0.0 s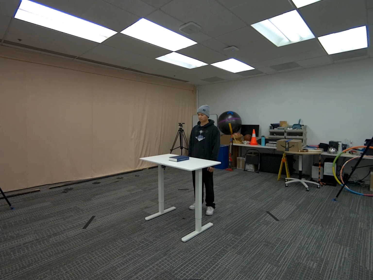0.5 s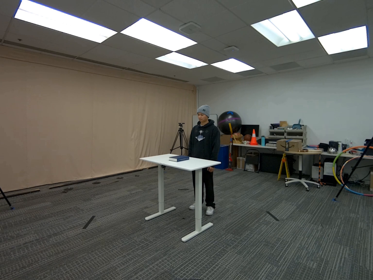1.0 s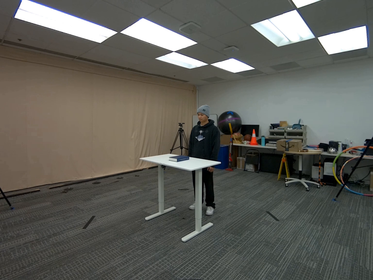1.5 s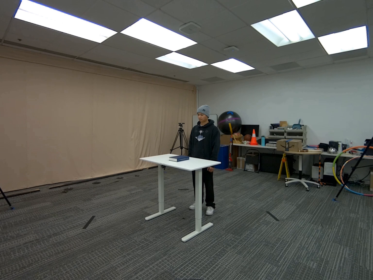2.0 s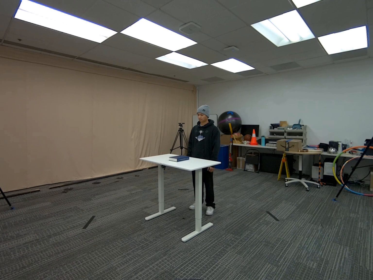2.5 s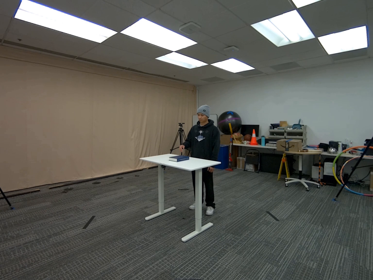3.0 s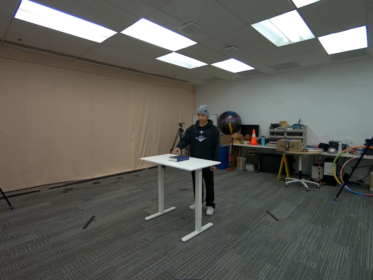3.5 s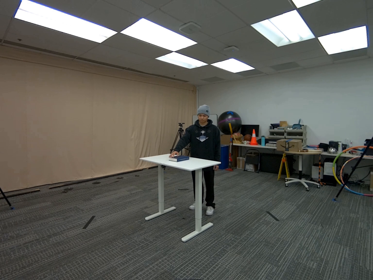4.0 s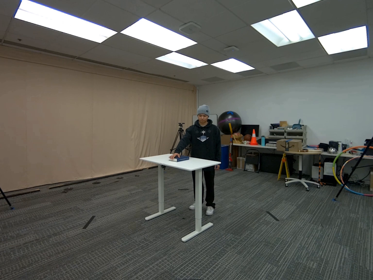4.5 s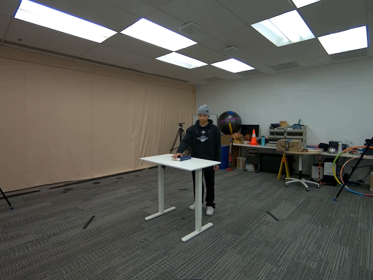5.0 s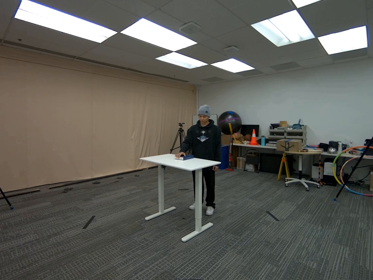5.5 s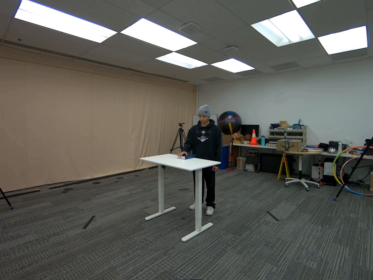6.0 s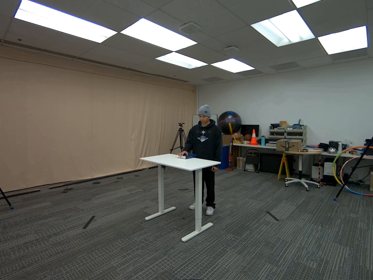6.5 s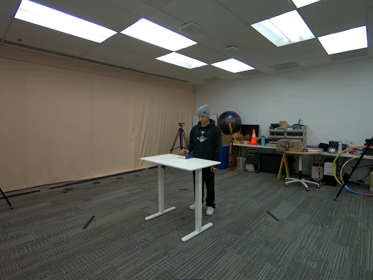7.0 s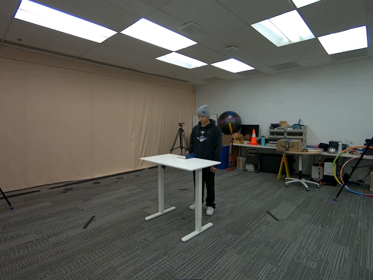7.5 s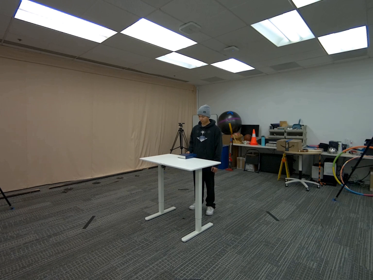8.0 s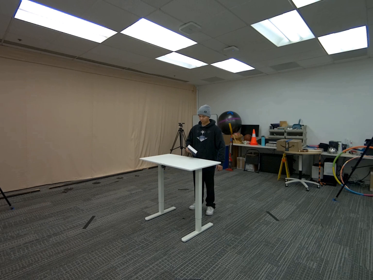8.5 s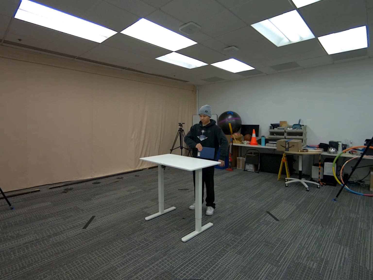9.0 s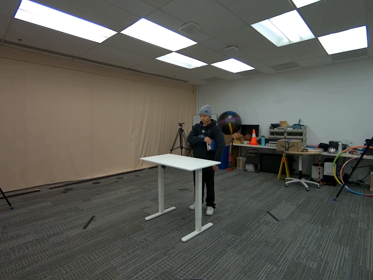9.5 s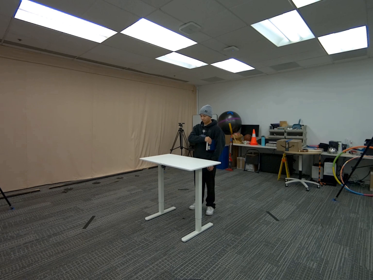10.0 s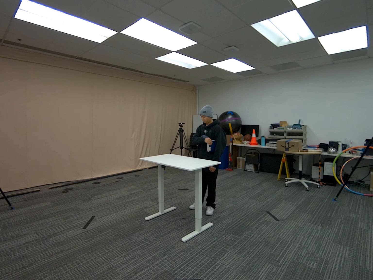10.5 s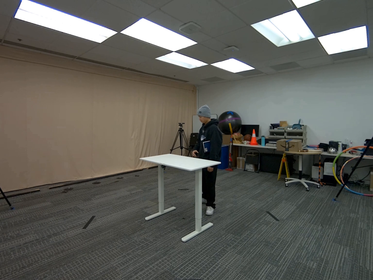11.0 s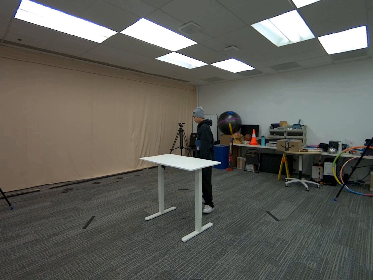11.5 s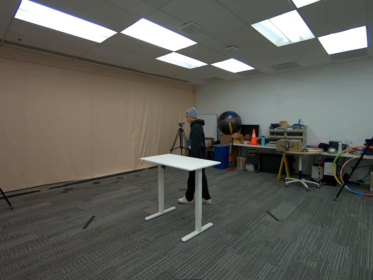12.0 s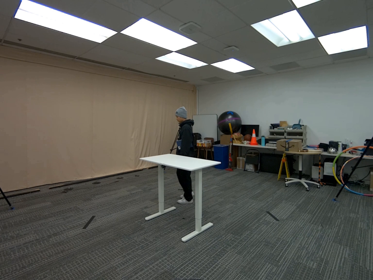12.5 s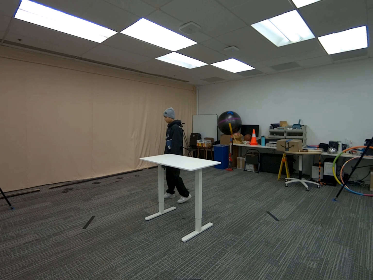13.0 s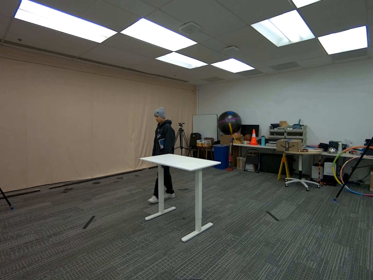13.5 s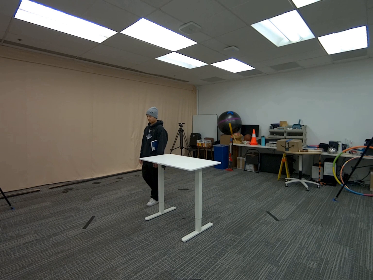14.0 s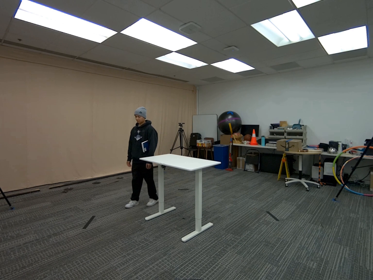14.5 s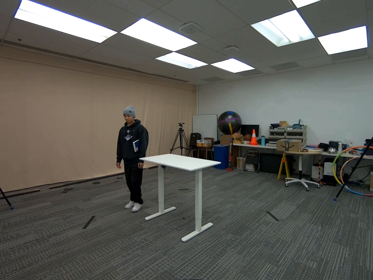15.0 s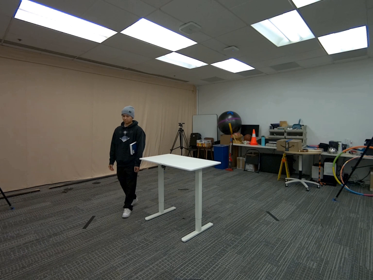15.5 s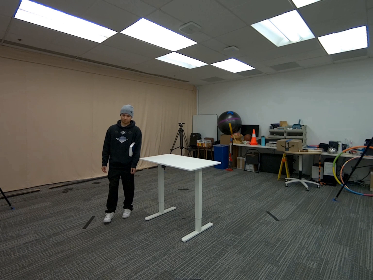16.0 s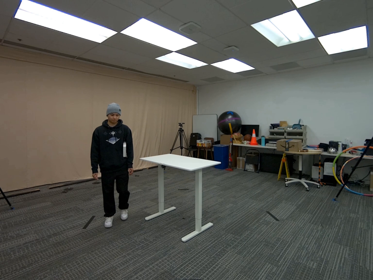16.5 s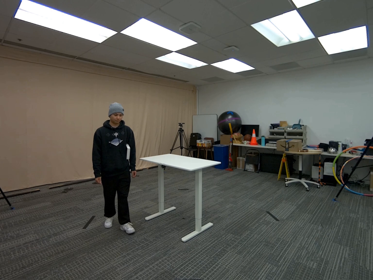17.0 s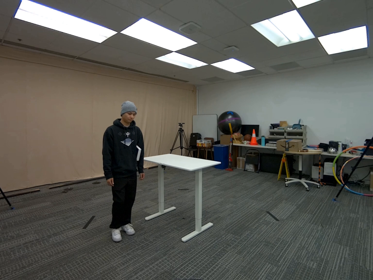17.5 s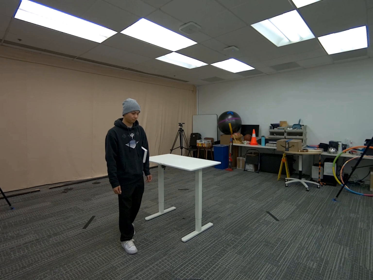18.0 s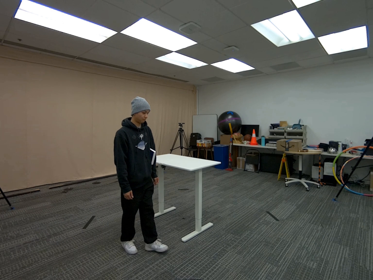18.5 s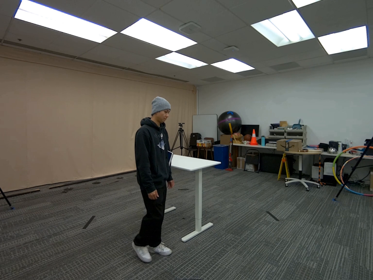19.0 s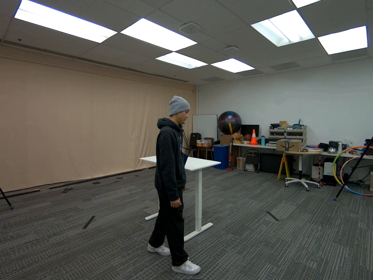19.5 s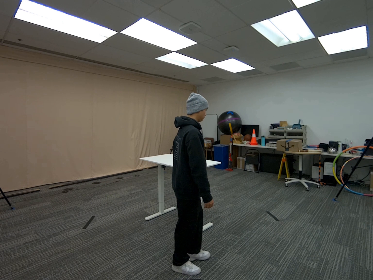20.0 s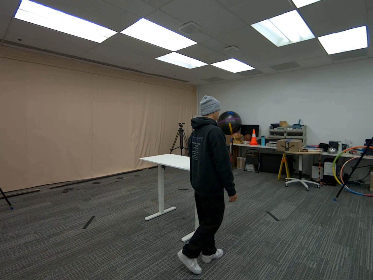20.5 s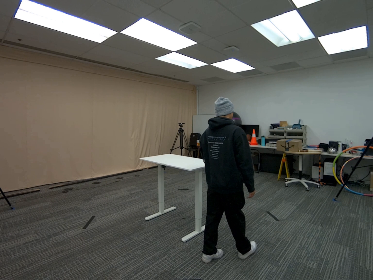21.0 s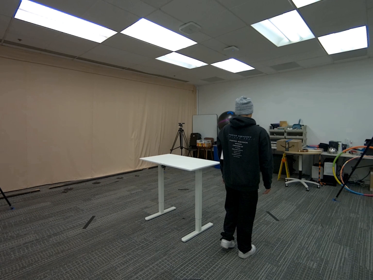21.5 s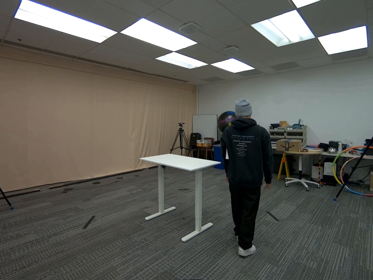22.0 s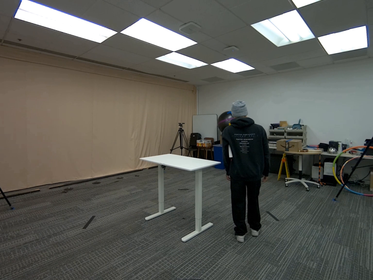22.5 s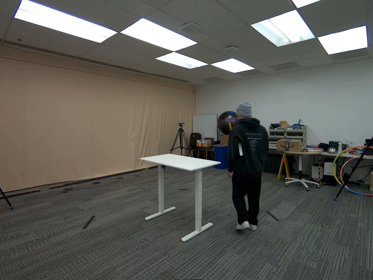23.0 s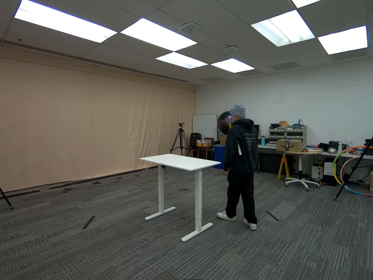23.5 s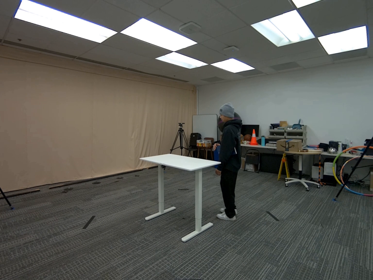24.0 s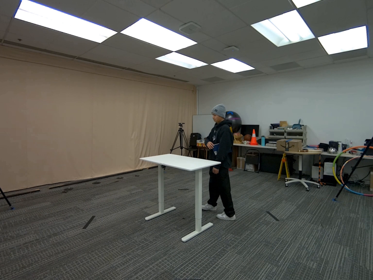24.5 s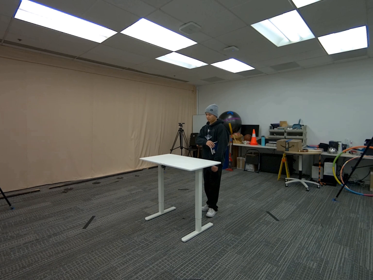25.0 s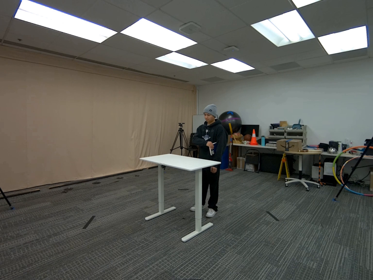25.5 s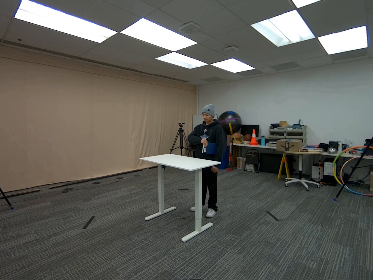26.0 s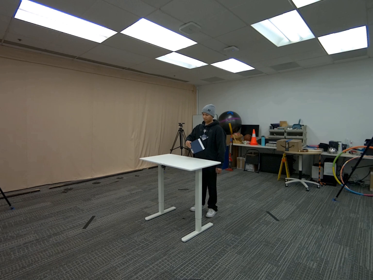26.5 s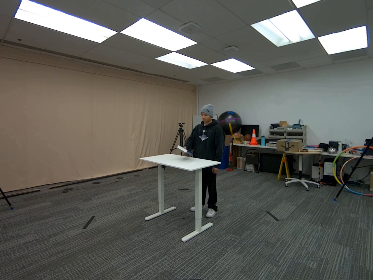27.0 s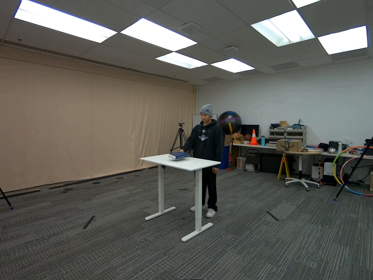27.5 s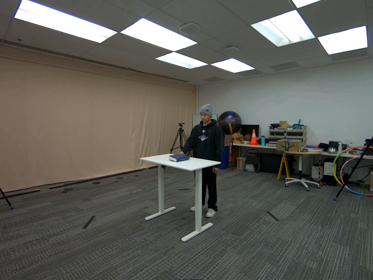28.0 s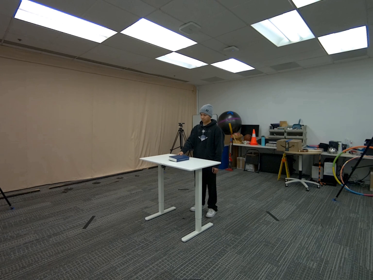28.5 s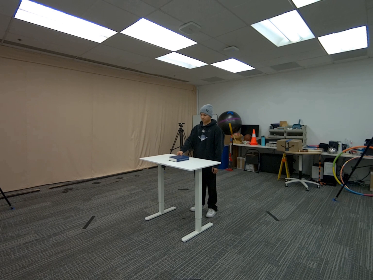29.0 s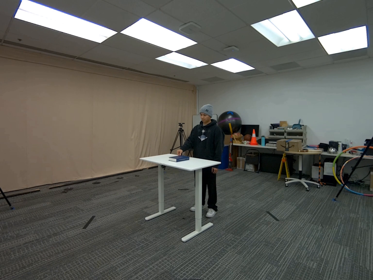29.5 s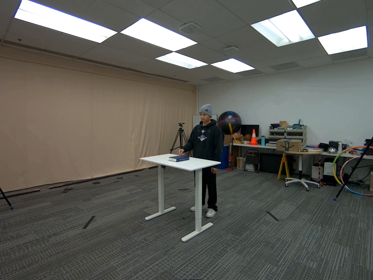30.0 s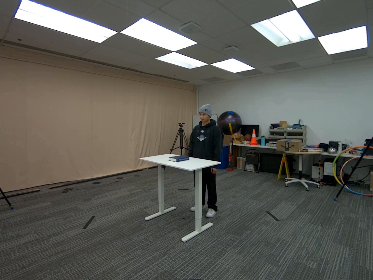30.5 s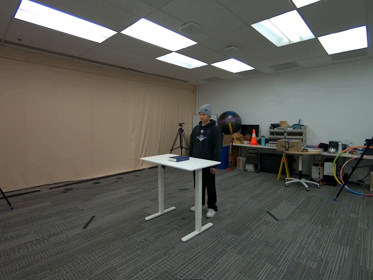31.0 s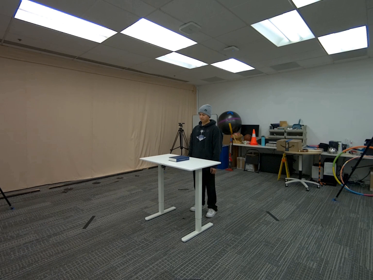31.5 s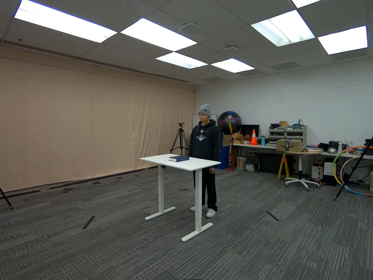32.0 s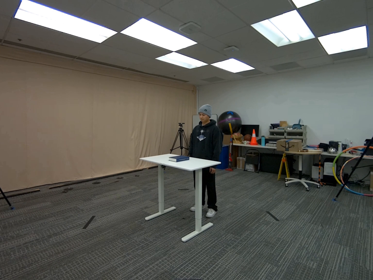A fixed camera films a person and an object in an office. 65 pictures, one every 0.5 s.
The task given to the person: Pick up the dark blue book with your right hand from the white desk and tuck the book under your left arm, walk around and then place the book back to the white desk with your right hand.
